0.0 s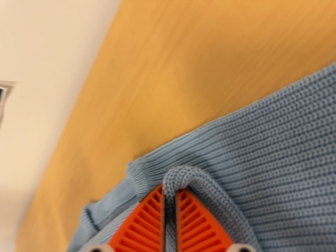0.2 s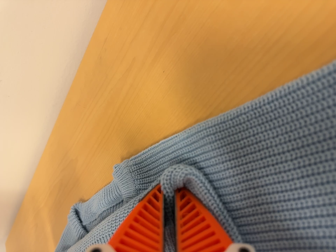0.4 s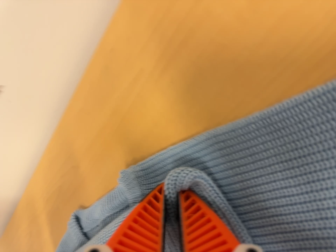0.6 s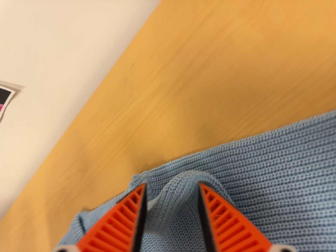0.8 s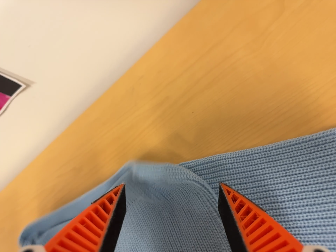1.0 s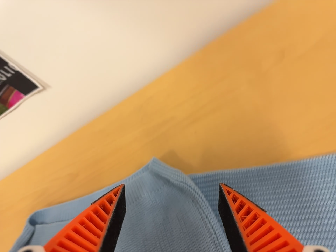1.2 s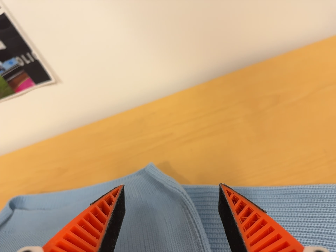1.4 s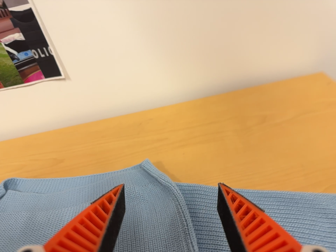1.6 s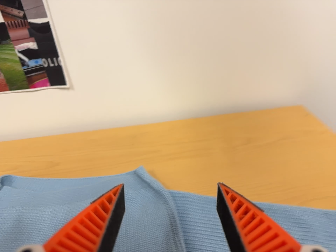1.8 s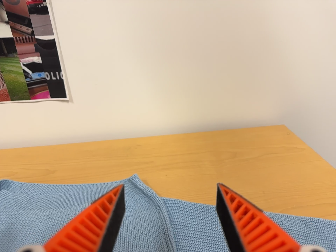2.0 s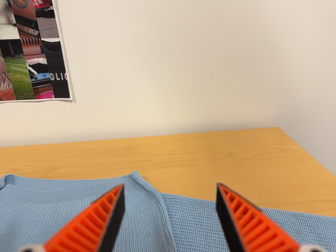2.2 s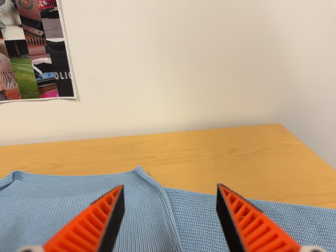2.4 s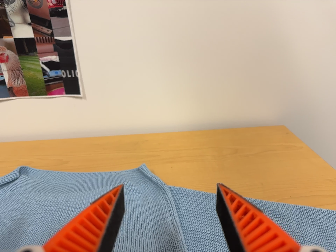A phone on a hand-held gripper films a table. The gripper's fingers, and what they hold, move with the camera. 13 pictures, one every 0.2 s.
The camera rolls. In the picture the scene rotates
clockwise.
0.0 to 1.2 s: The camera pans to its right by about 15 degrees. It travels backward, to its left and toward the bottom of its view, about 18 cm, so what stands in front gets smaller. Its aim tips toward the top of its view by about 25 degrees, and the scene shifts downward. It rolls about its line of sight by about 35 degrees, and the scene rotates clockwise.
1.2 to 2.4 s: The camera travels backward and toward the bottom of its view, about 16 cm, so what stands in front gets smaller. Its aim tips toward the top of its view by about 15 degrees. It rolls about its line of sight by about 15 degrees, and the scene rotates clockwise.
The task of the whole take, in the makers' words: fold up.
The film runs forward here.
